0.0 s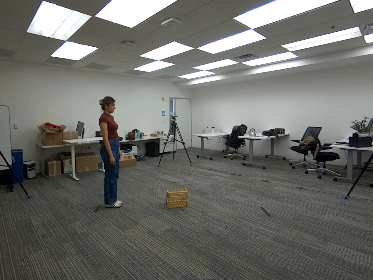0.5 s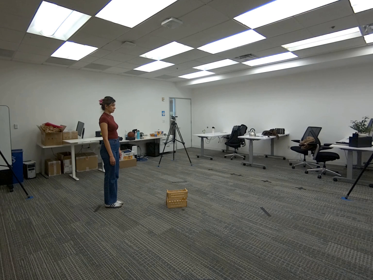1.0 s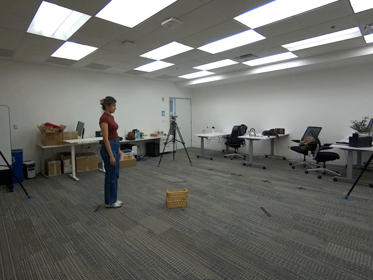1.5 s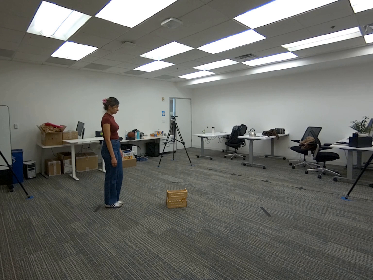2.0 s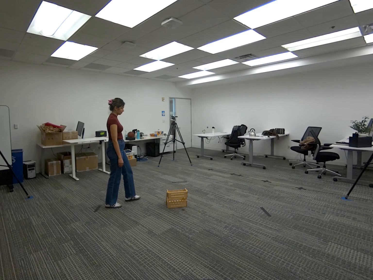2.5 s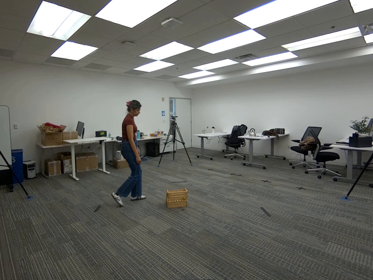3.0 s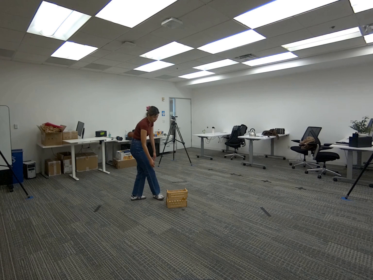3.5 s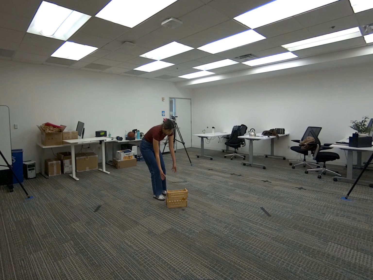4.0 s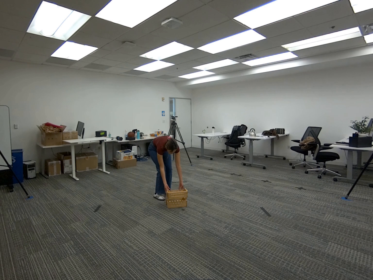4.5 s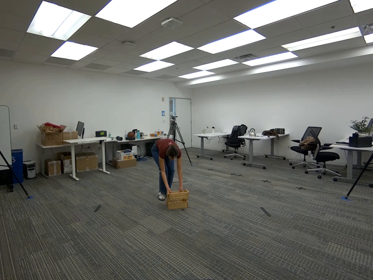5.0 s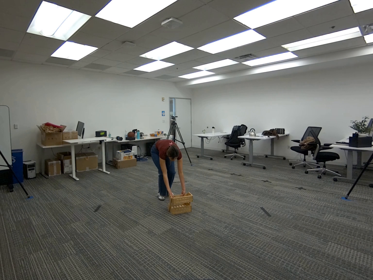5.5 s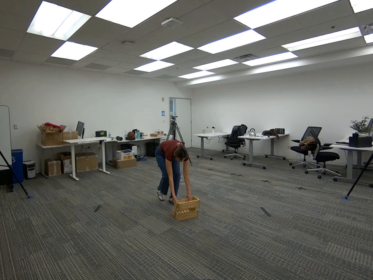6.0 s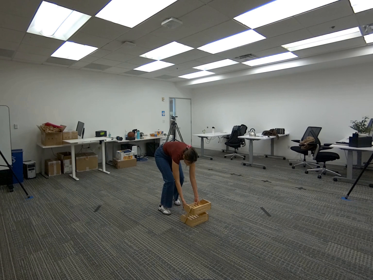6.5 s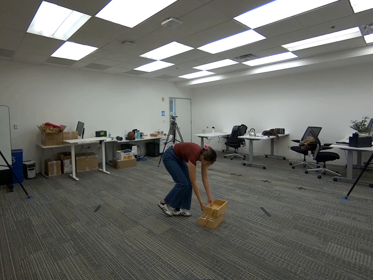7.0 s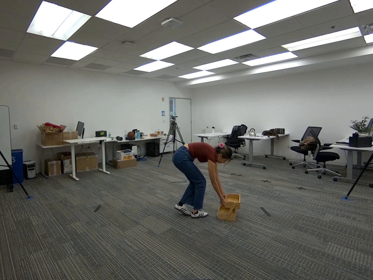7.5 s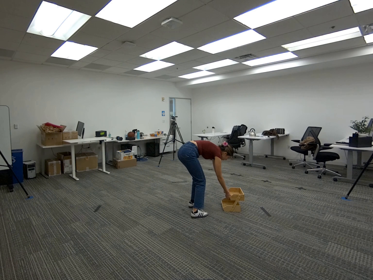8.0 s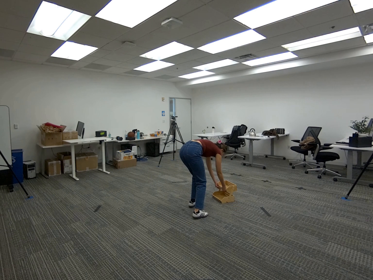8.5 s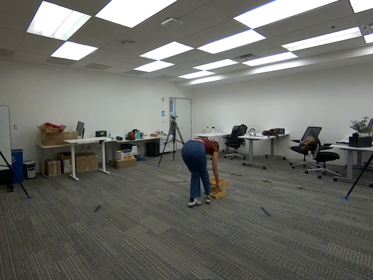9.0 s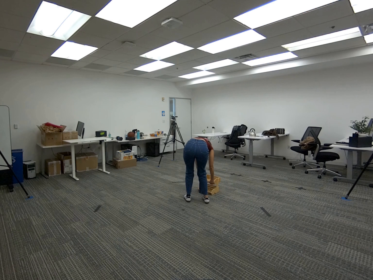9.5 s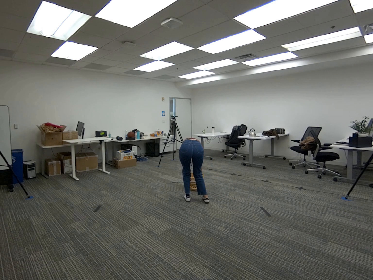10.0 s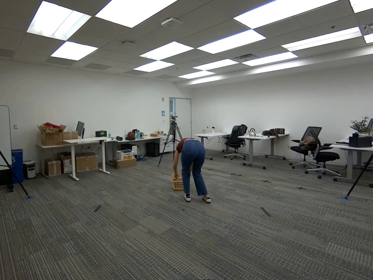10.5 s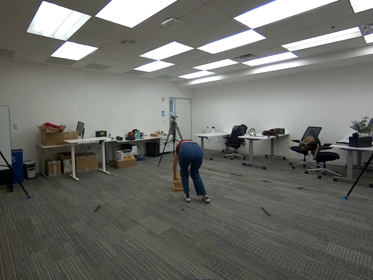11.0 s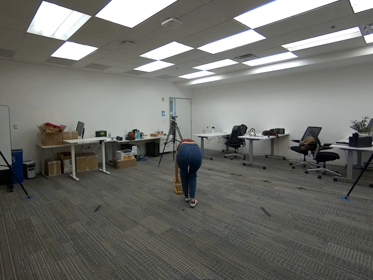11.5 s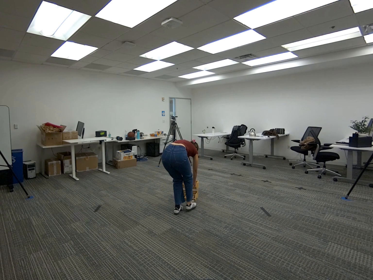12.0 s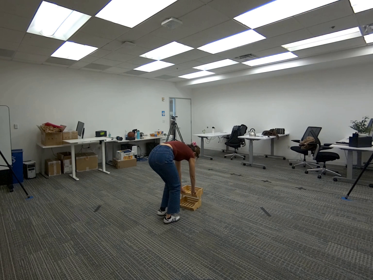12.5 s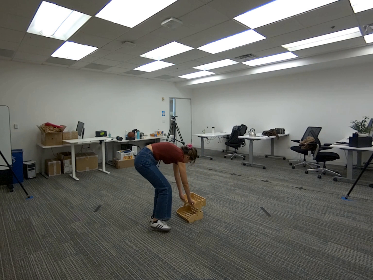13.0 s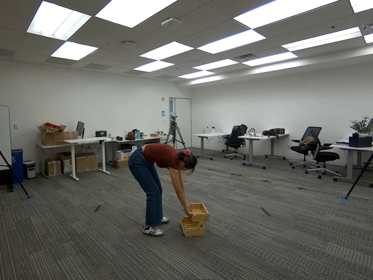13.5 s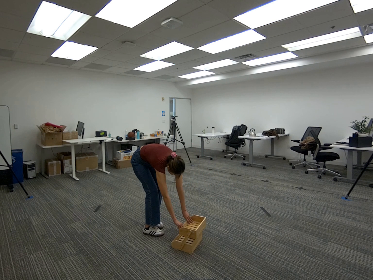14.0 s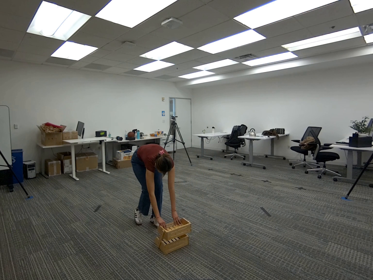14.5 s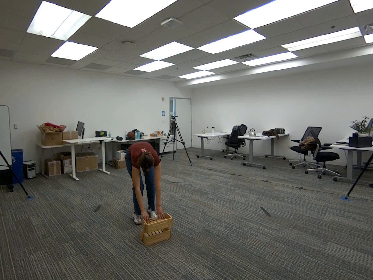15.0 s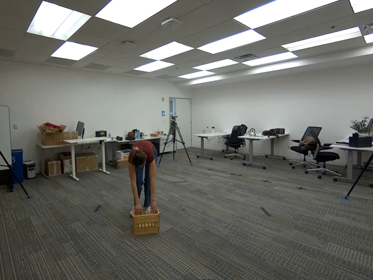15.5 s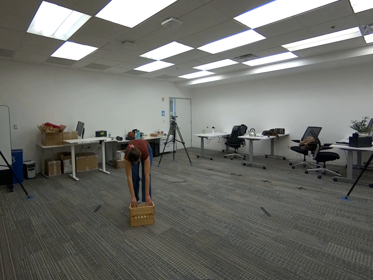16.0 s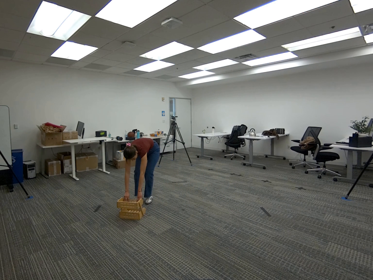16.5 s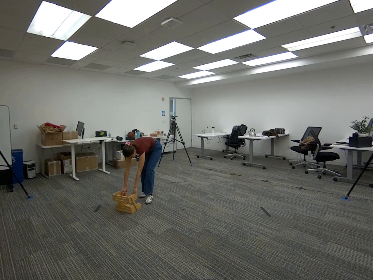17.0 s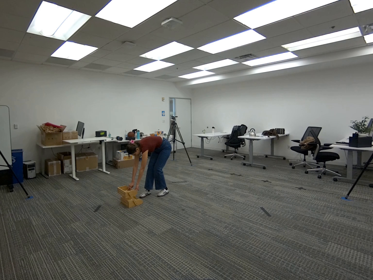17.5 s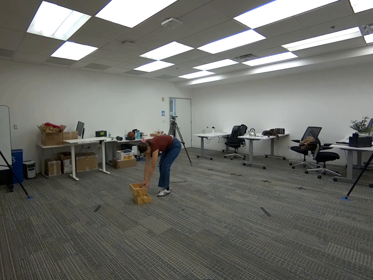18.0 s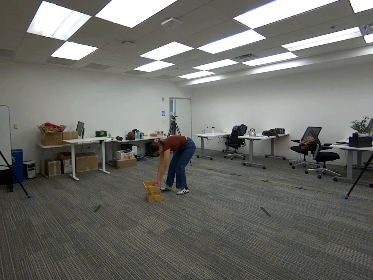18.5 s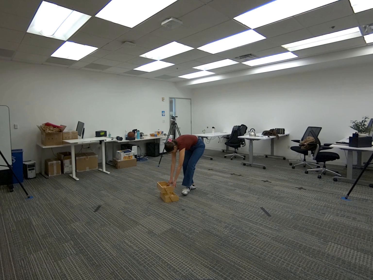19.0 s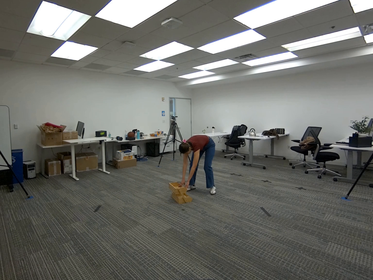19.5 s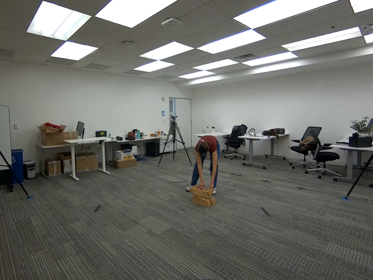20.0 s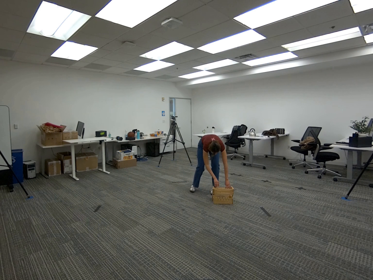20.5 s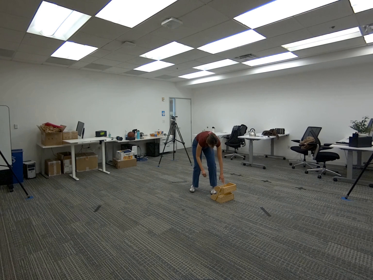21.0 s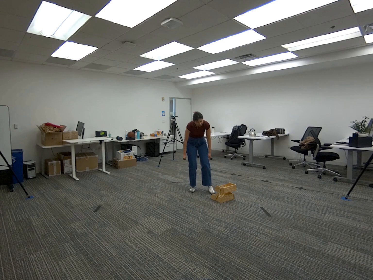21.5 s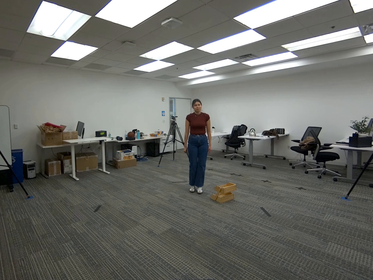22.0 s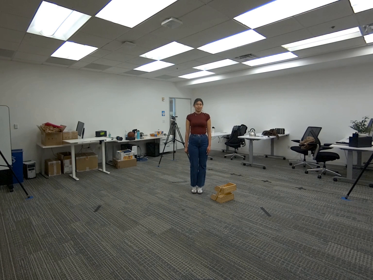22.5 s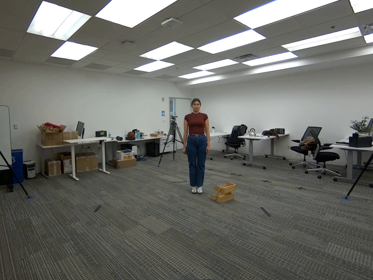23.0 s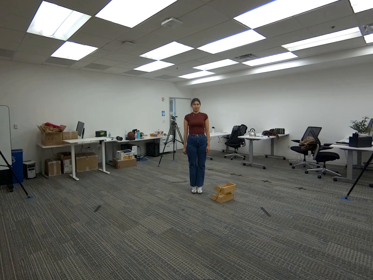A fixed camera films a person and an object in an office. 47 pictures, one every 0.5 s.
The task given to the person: Walk over to the wooden crate on the ground and slide the wooden crate across the ground.
